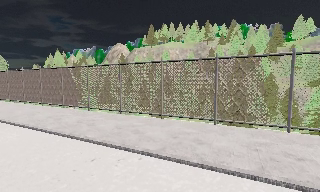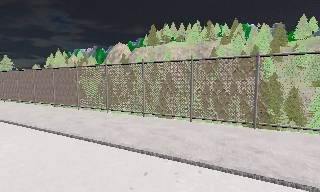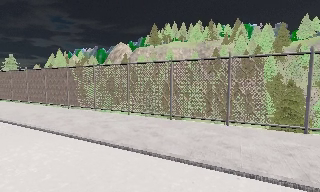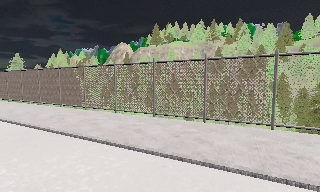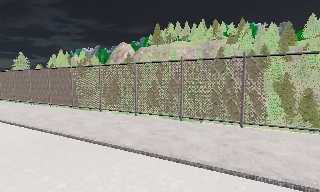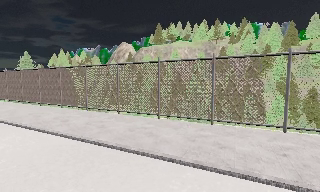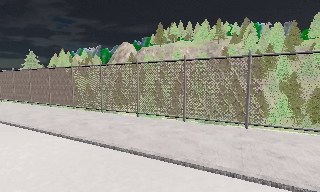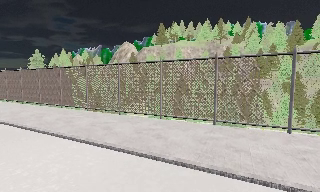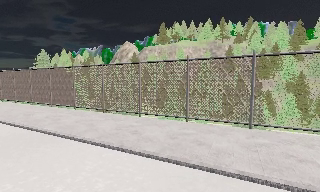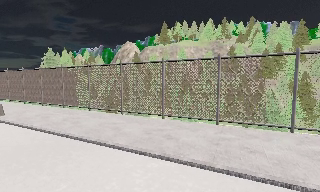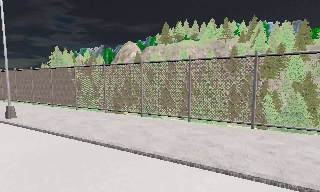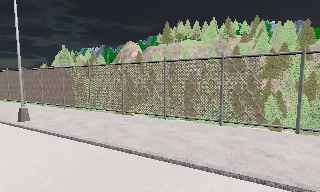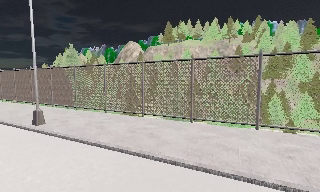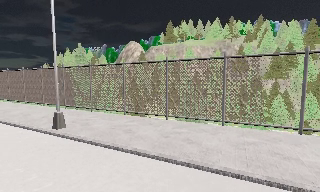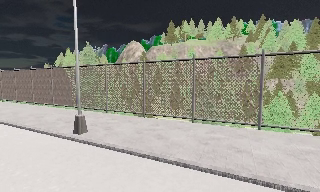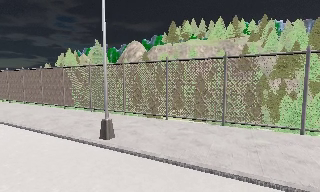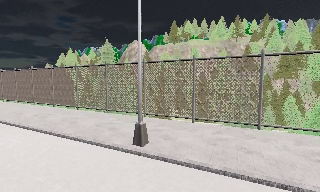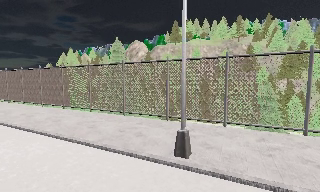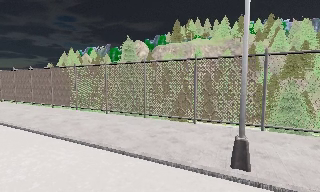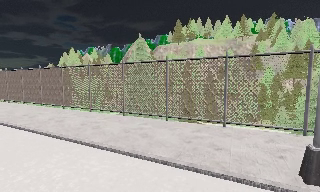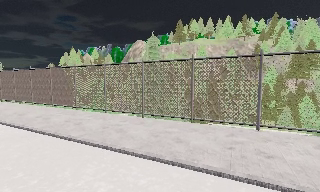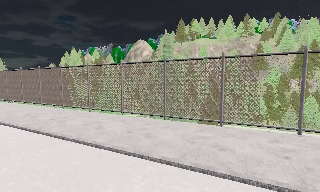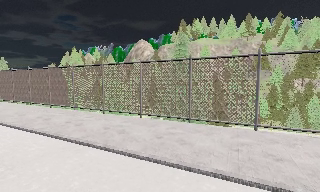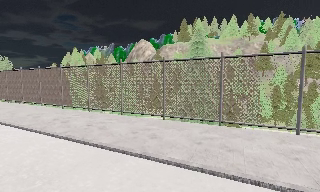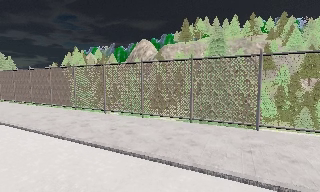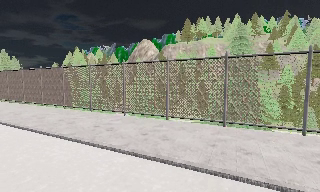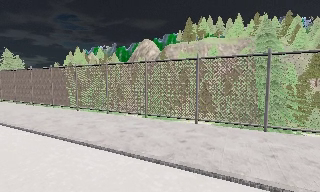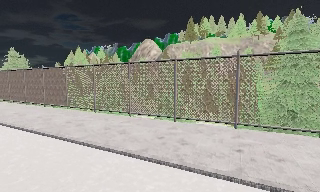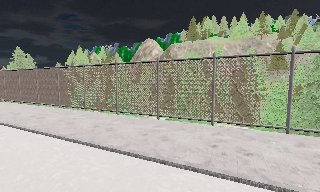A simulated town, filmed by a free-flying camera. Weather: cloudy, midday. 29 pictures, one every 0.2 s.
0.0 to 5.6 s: The camera travels to its left and forward, about 40 m, so close, fixed things drift to the right.
The film runs backward here.
